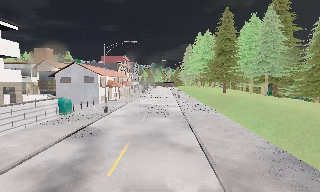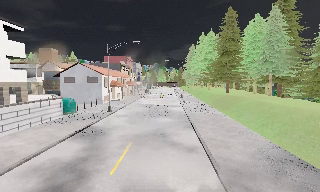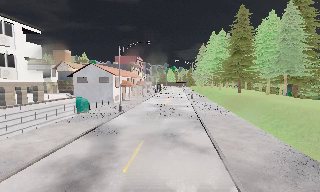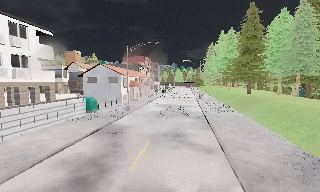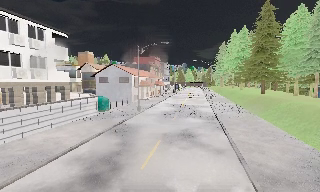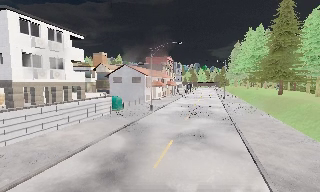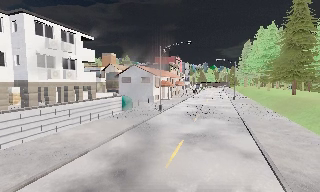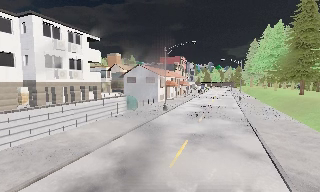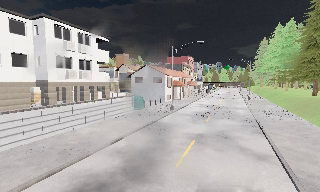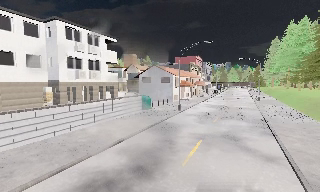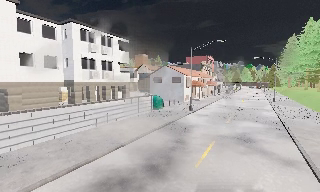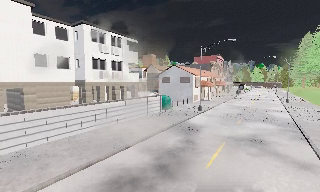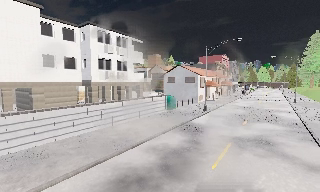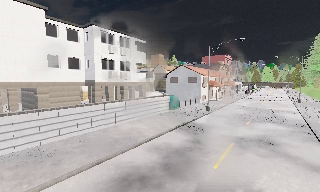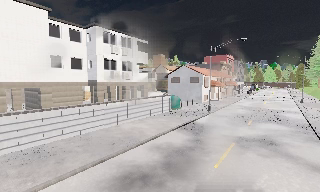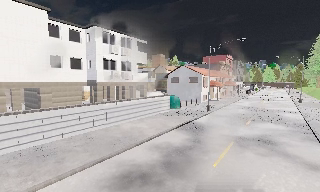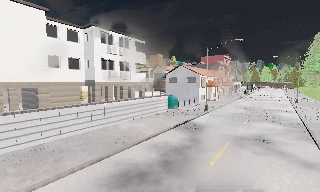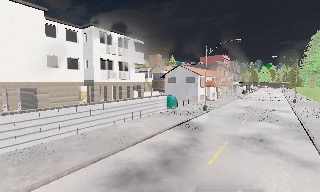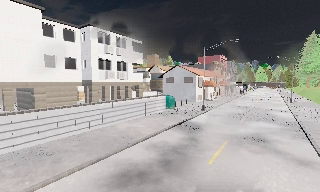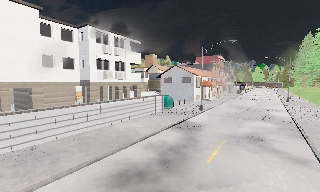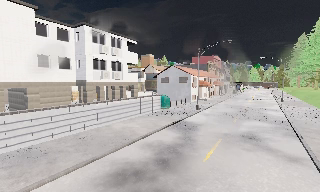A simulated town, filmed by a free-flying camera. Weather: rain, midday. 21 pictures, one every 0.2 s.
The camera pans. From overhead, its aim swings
counterclockwise.
The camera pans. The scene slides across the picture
to the right.
0.0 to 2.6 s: The scene slides to the right, as the camera pans about 35 degrees to its left. It travels backward, about 0.5 m.
2.6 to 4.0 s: The camera shifts only a little, or ends up much as it began.
The film runs backward here.
